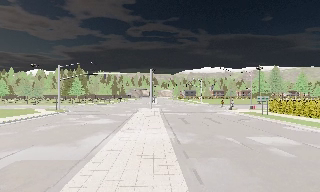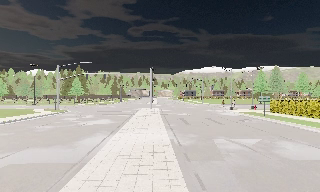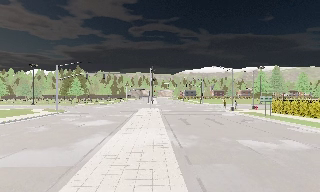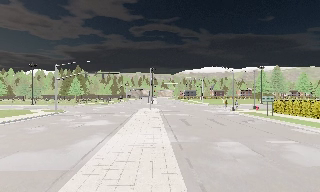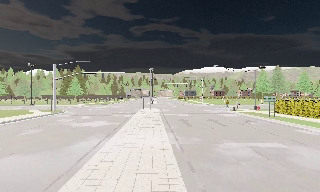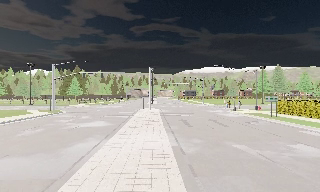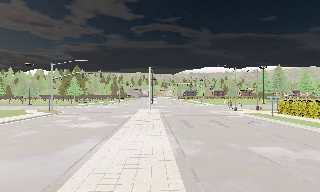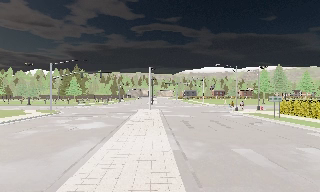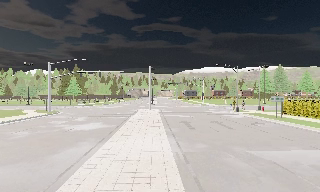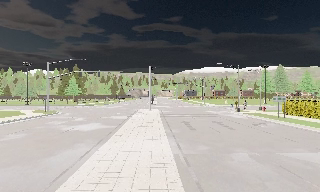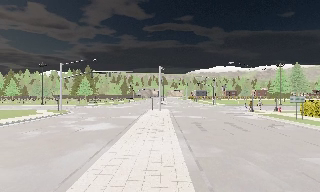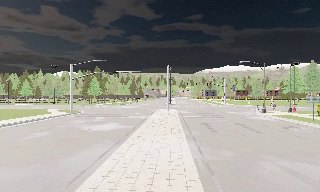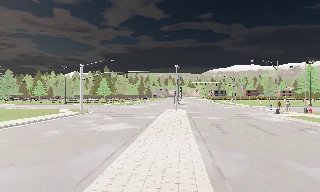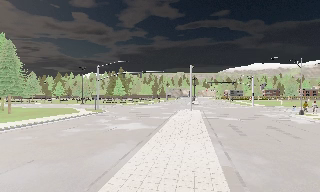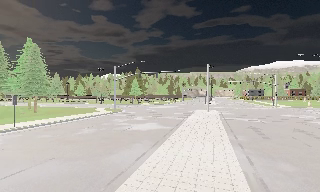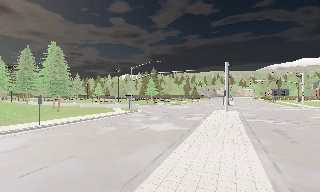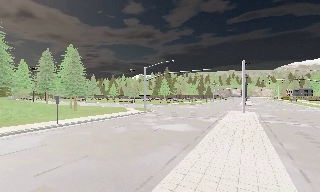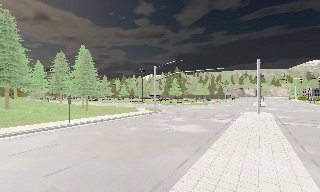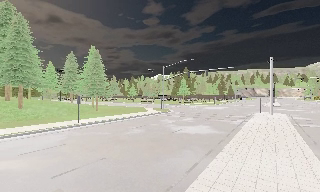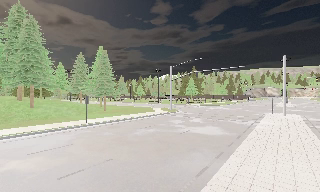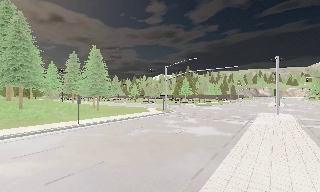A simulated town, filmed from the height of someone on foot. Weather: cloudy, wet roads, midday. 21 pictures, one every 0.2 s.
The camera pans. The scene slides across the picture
to the right.
The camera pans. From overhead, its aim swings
counterclockwise.
0.0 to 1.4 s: The camera travels forward, about 2 m, so what stands in front looms larger.
1.4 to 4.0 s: The scene slides to the right, as the camera pans about 40 degrees to its left. It travels forward, about 3 m.
The film runs forward here.
